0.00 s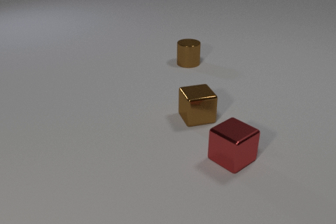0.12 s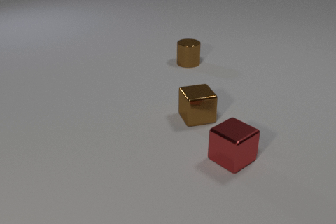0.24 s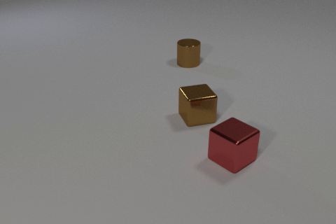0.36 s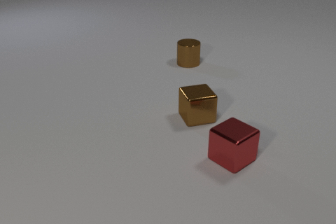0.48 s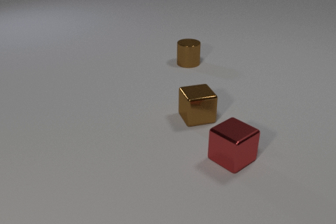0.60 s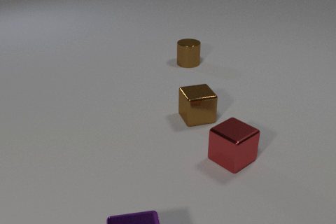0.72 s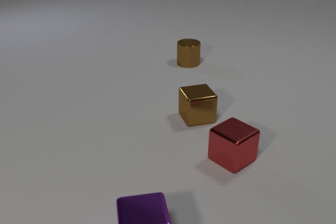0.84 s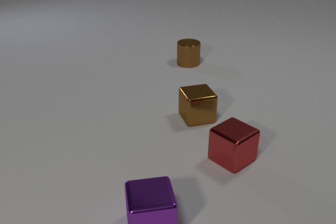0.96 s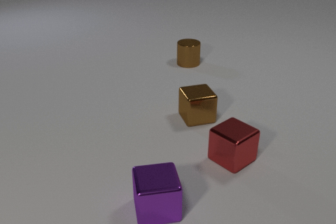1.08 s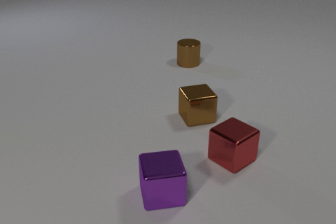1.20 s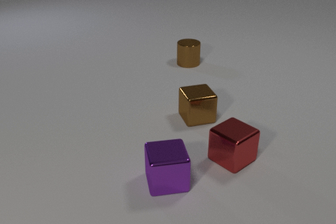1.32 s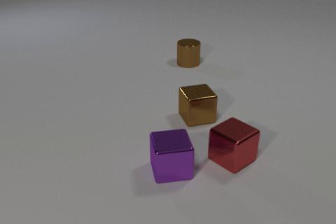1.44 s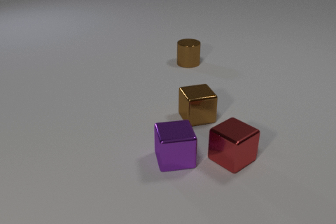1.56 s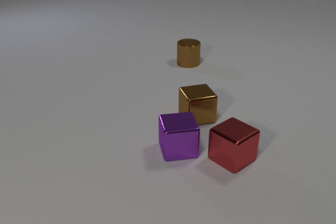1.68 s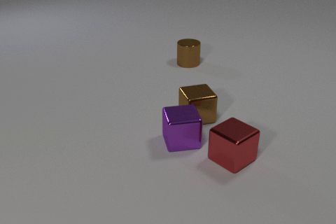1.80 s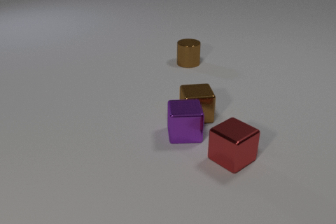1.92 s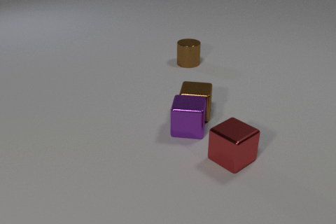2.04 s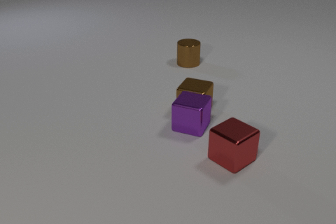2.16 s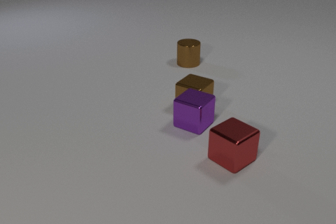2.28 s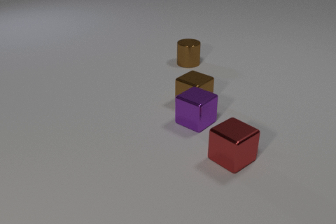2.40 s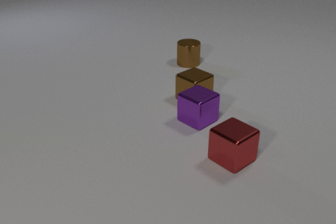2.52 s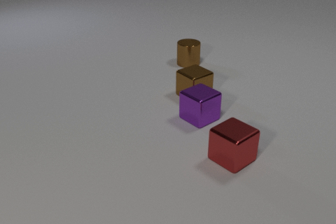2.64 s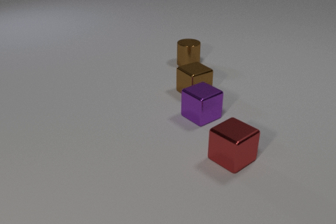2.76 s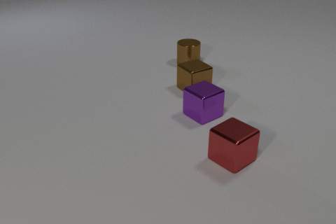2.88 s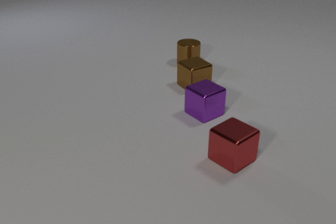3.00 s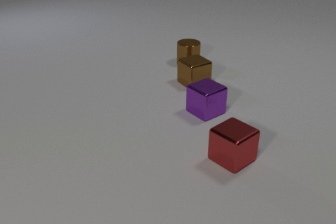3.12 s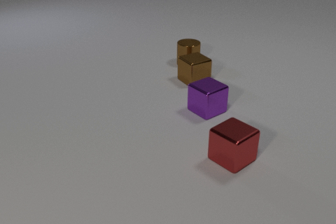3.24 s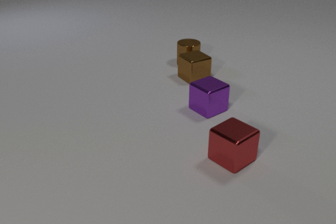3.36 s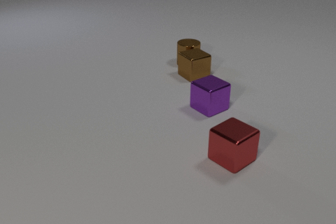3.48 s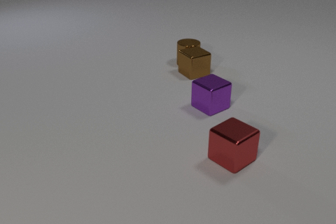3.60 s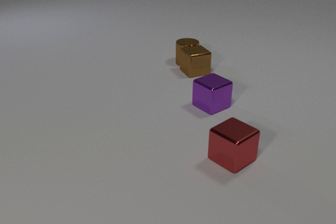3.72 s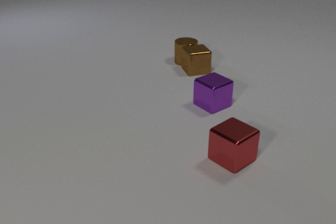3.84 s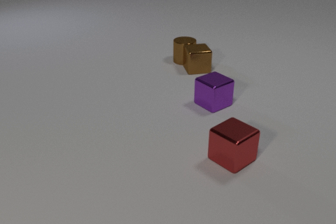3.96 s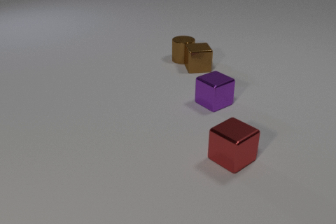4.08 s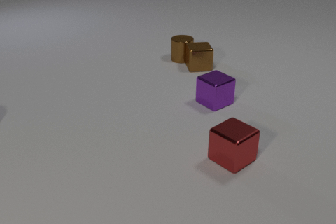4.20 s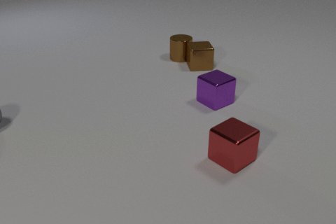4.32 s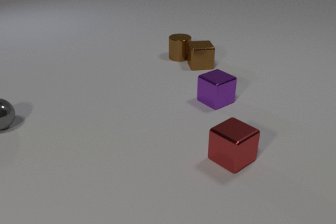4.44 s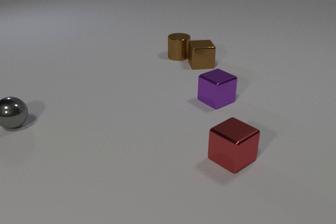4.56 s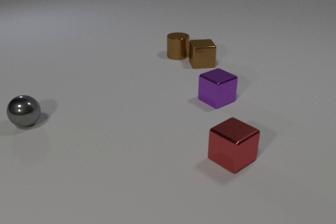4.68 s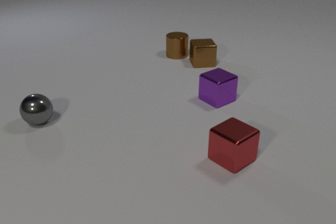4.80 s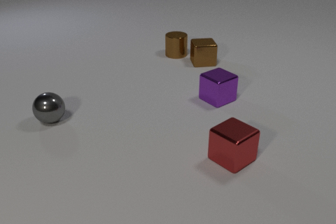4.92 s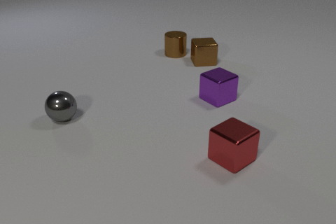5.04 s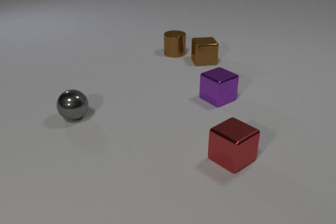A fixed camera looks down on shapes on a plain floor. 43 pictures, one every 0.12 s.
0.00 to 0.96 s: The purple metal cube comes in at the bottom edge, slides away from the camera.
0.96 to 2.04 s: The purple metal cube slides away from the camera, spins clockwise seen from above by about 30 degrees, its near face sliding to the left. The brown metal cube slides away from the camera, spins so that its near face slides to the left, clockwise seen from above. The purple metal cube and the brown metal cube collide.
2.04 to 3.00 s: The purple metal cube slides away from the camera and to the right, spins clockwise seen from above by about 30 degrees, its near face sliding to the left. The brown metal cube slides away from the camera, spins so that its near face slides to the left, clockwise seen from above.
3.00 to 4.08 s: The purple metal cube slides away from the camera and to the right. The brown metal cube slides away from the camera, spins clockwise seen from above by about 30 degrees, its near face sliding to the left. The brown metal cylinder slides away from the camera and to the left. The brown metal cube and the brown metal cylinder collide.
4.08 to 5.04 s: The purple metal cube slides away from the camera. The brown metal cube slides away from the camera. The gray metal sphere comes in at the left edge, rolls to the right. The brown metal cylinder slides away from the camera and to the left.
What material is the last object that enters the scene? metal.
What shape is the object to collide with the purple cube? cube.
Are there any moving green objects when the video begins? no.
